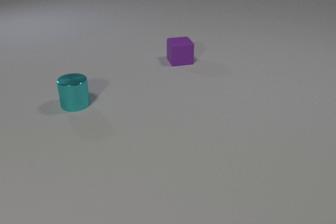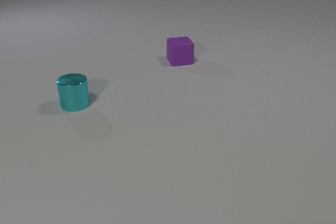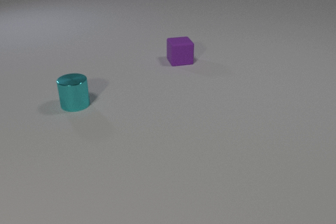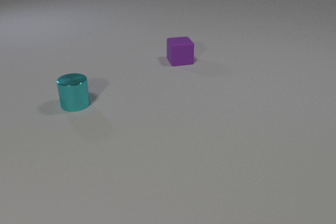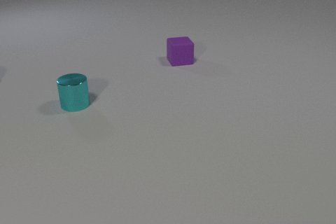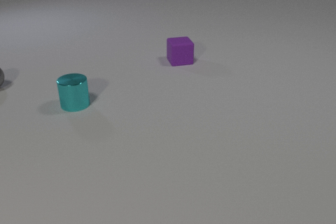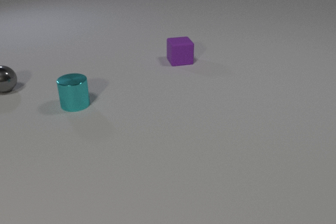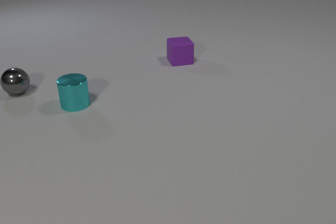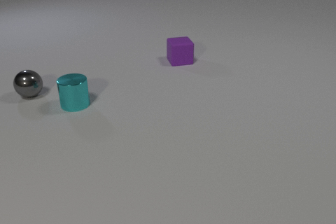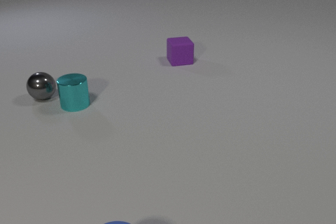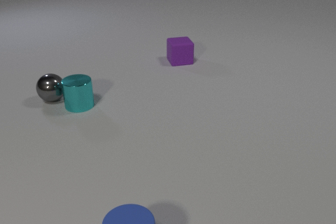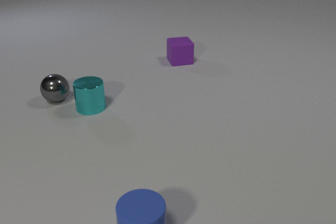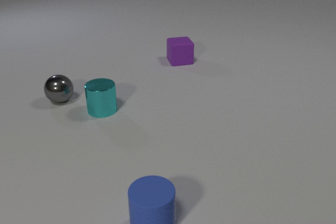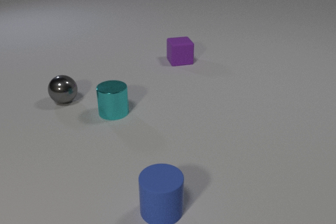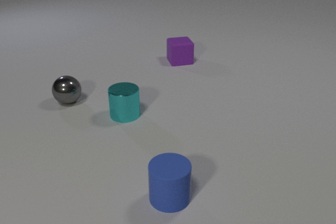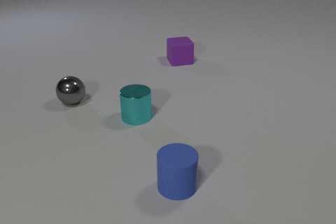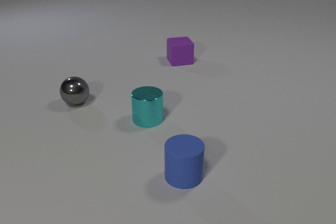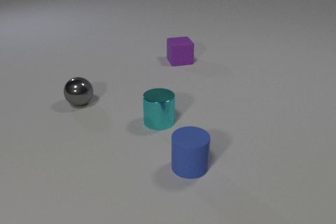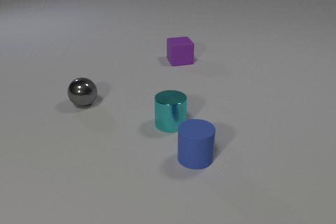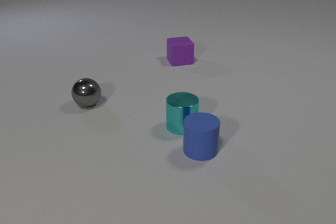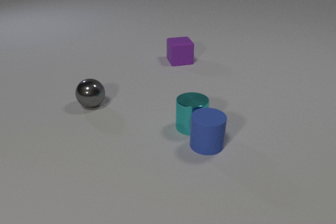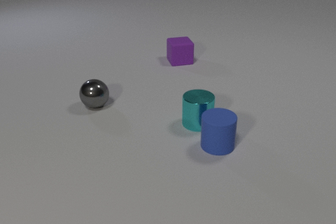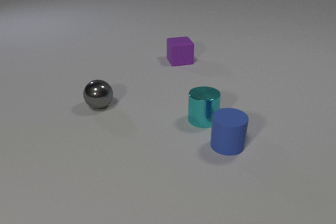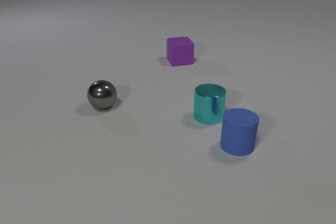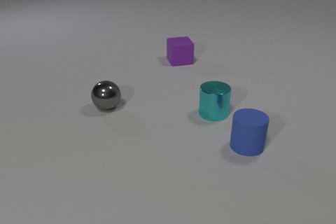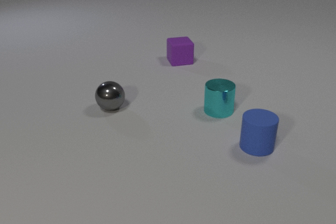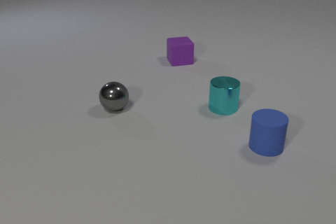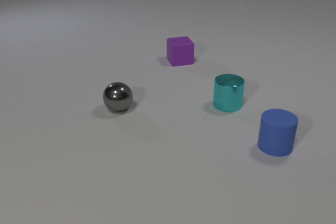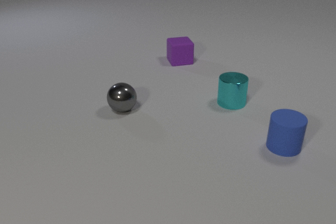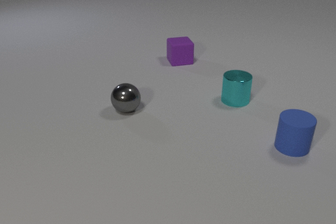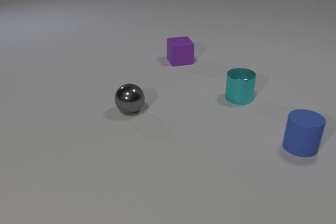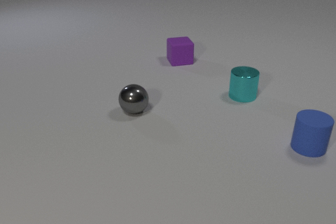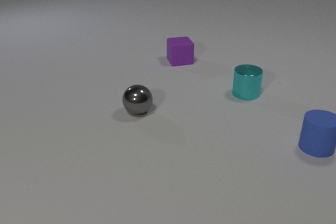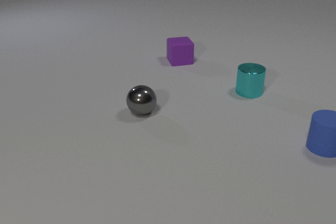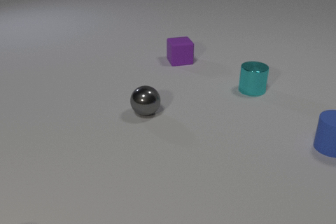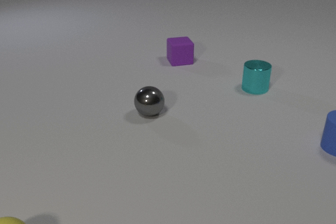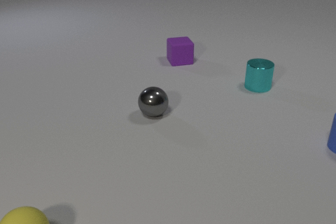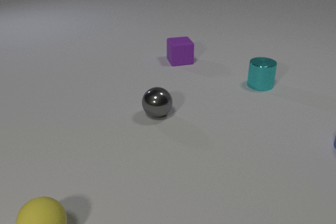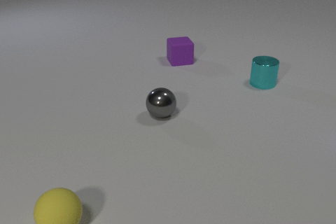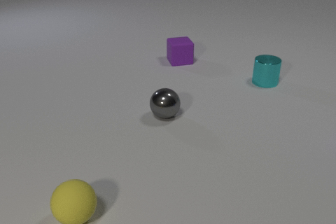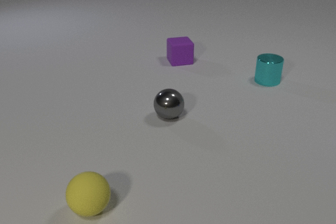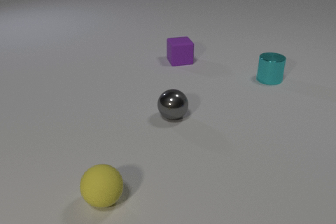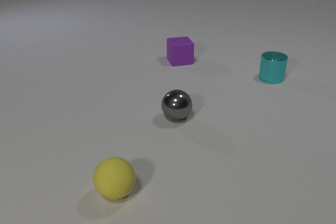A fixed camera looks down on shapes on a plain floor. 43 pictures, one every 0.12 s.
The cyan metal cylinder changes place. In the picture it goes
to the right.
The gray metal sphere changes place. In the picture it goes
to the right.
0.00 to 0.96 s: The gray metal sphere comes in at the left edge, rolls to the right and toward the camera.
0.96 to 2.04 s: The gray metal sphere rolls to the right and toward the camera. The cyan metal cylinder slides to the right and toward the camera. The blue rubber cylinder comes in at the bottom edge, slides away from the camera and to the right. The gray metal sphere and the cyan metal cylinder collide.
2.04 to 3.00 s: The gray metal sphere rolls to the right and toward the camera. The cyan metal cylinder slides to the right and away from the camera. The blue rubber cylinder slides to the right and away from the camera. The cyan metal cylinder and the blue rubber cylinder collide.
3.00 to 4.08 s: The gray metal sphere rolls to the right. The cyan metal cylinder slides away from the camera and to the right. The blue rubber cylinder slides to the right.
4.08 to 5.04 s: The gray metal sphere rolls to the right. The cyan metal cylinder slides away from the camera and to the right. The blue rubber cylinder slides to the right and away from the camera, leaves at the right edge. The yellow rubber sphere comes in at the bottom edge, rolls to the right and away from the camera.
Are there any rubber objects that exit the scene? yes.
How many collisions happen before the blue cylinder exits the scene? 2.
What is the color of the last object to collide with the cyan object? blue.
